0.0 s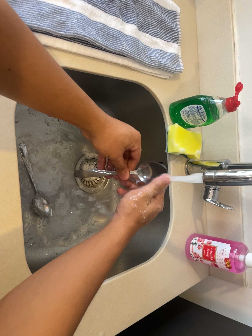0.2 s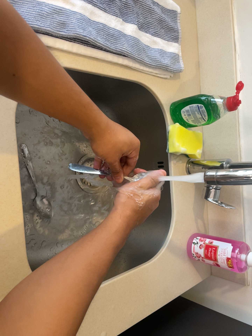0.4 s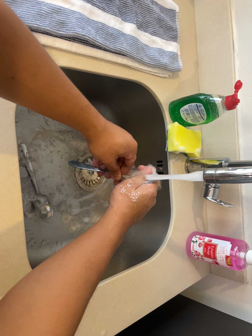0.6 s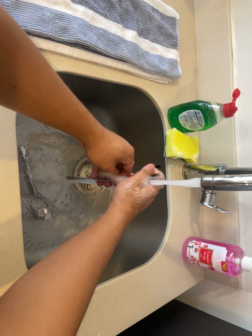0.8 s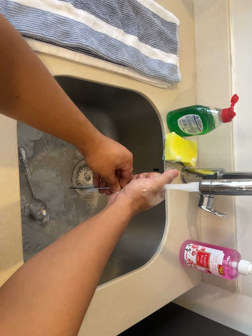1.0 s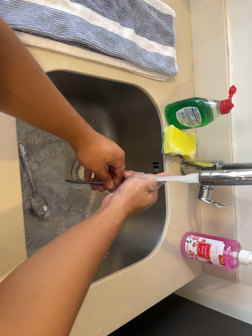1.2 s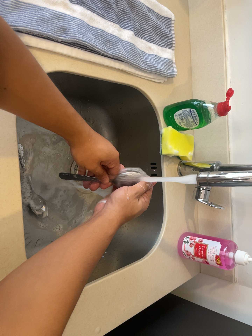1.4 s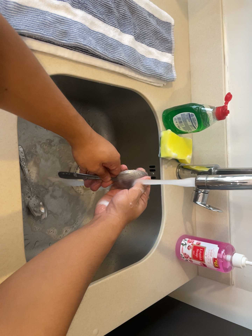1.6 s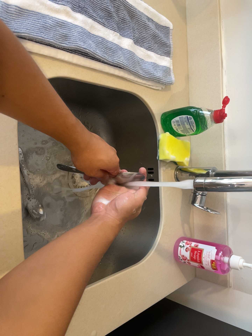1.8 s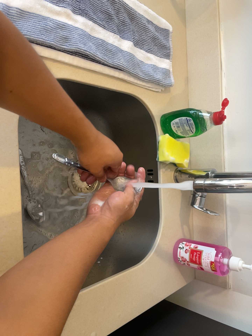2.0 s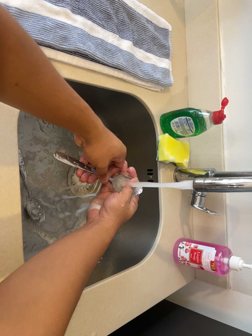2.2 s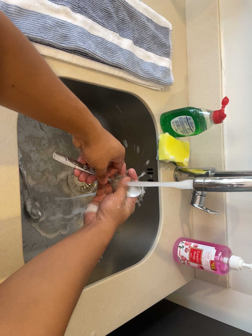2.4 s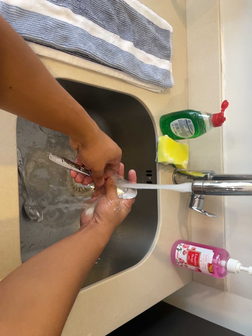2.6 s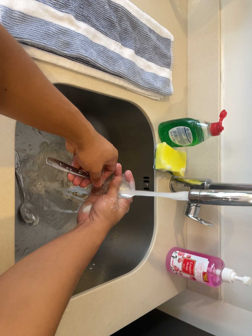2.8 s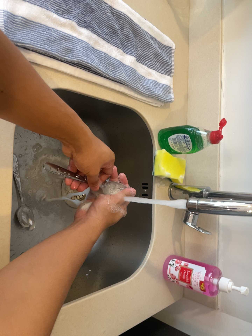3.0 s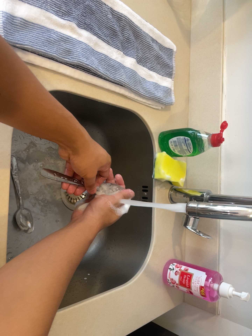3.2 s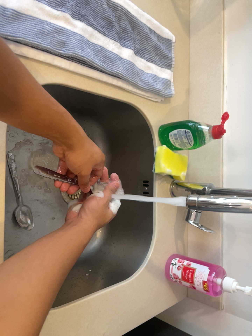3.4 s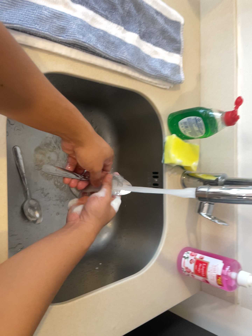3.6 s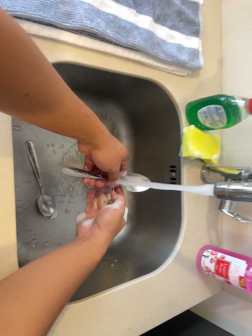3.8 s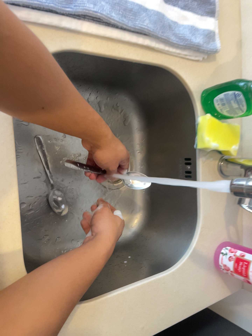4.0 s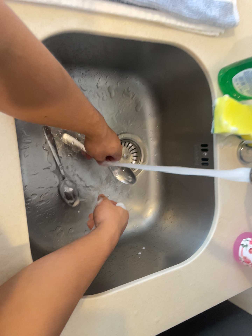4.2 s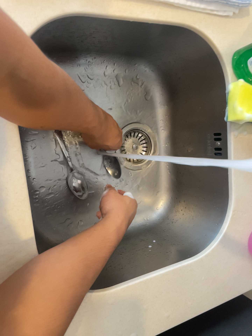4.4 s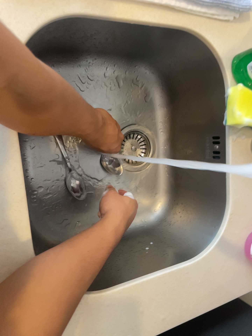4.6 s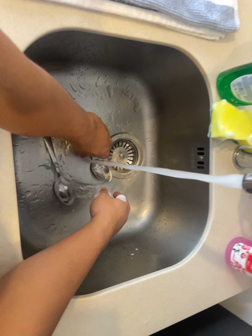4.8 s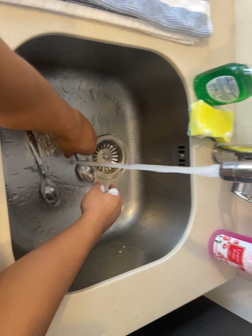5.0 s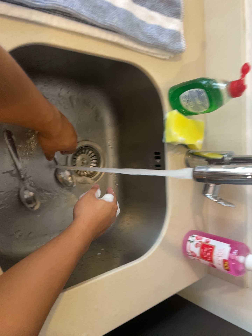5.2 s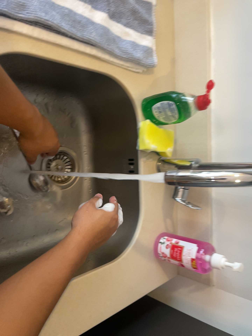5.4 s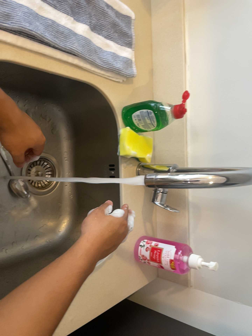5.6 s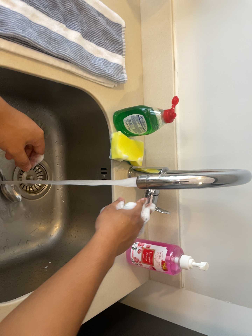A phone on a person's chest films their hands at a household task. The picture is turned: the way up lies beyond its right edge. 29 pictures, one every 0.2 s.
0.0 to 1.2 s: The camera shifts only a little, or ends up much as it began.
1.2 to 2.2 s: The camera keeps its place and its aim.
2.2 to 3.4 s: The camera shifts only a little, or ends up much as it began.
3.4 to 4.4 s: The scene slides to the right, as the camera pans about 15 degrees to its left. It travels forward and to its right, about 12 cm, so what stands in front looms larger. Its aim tips toward the bottom of its view by about 10 degrees, and the scene shifts upward.
4.4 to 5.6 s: The scene slides to the left, as the camera pans about 25 degrees to its right. It travels backward, about 14 cm, so what stands in front gets smaller. Its aim tips toward the top of its view by about 10 degrees, and the scene shifts downward.
The film runs backward here.
